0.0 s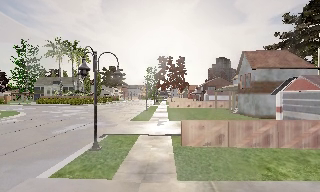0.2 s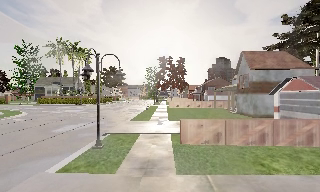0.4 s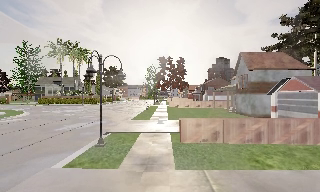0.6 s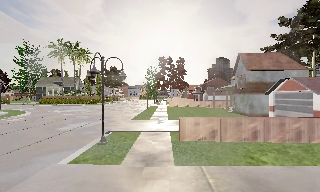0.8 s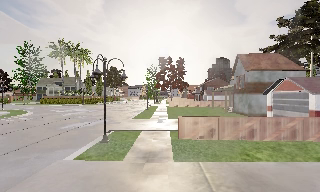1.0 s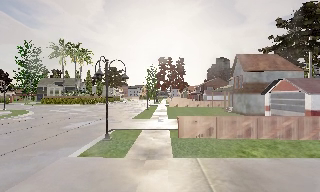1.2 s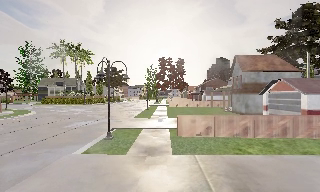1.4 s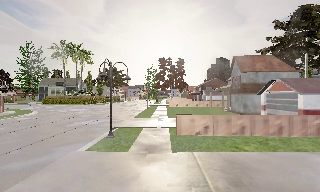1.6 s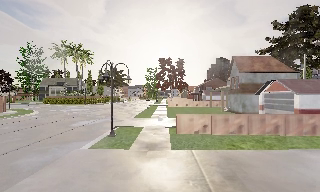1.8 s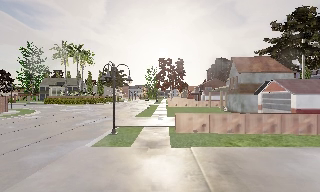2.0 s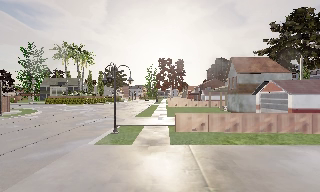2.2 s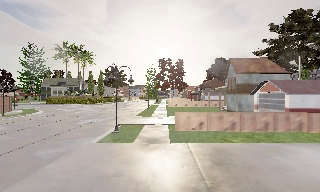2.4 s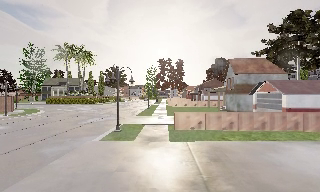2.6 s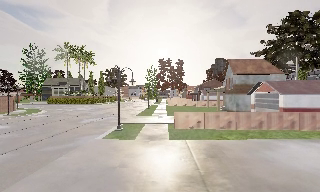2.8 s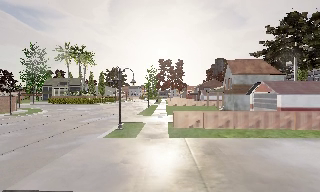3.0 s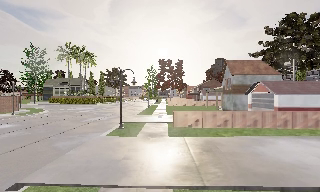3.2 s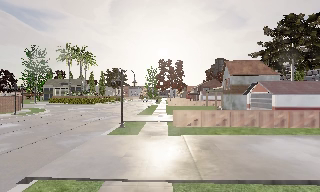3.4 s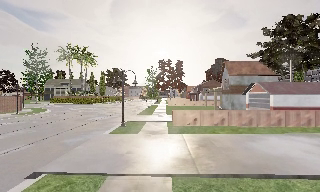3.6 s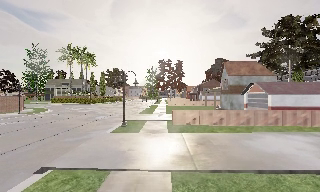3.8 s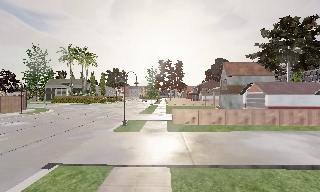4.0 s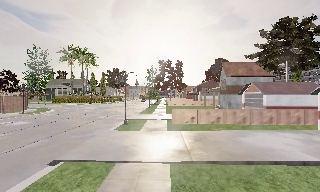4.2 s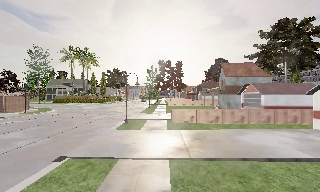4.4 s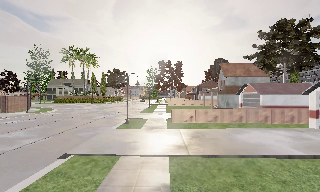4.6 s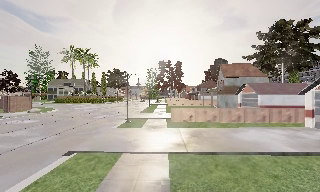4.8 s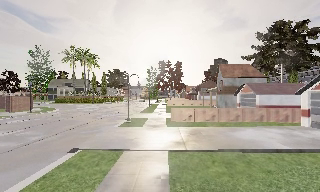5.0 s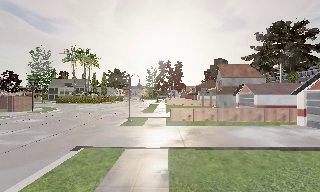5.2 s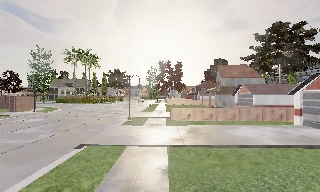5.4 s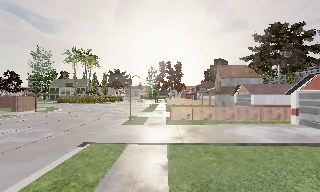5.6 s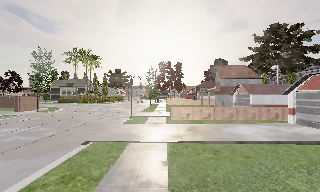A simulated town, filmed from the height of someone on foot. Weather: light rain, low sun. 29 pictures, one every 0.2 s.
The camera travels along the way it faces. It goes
backward.
0.0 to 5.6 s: The camera travels backward, about 9 m, so what stands in front gets smaller.
The film runs backward here.
